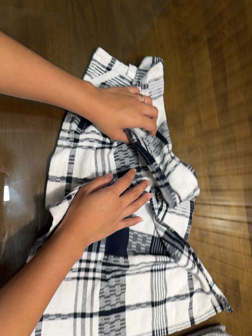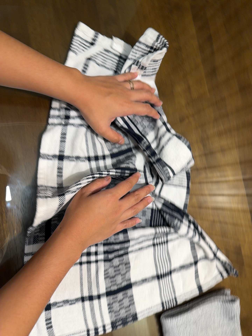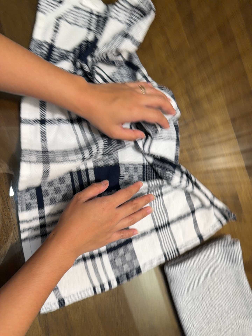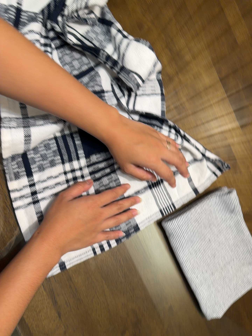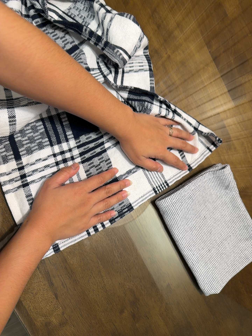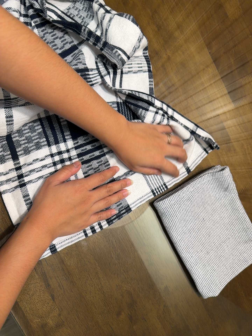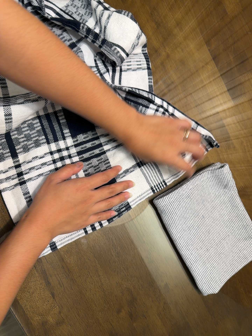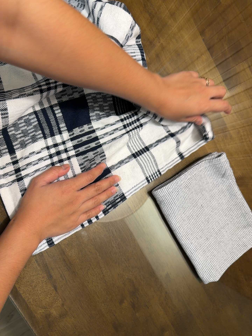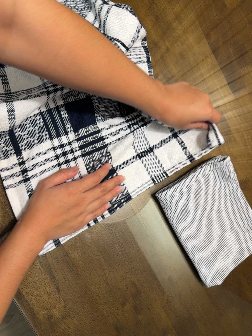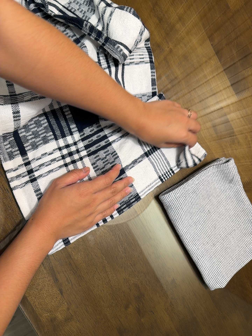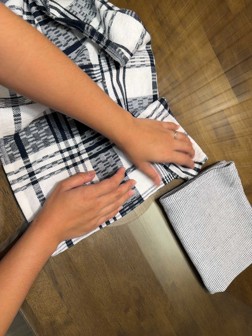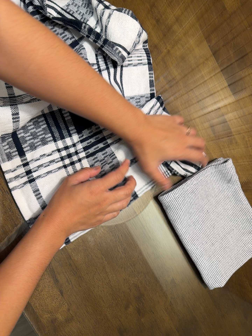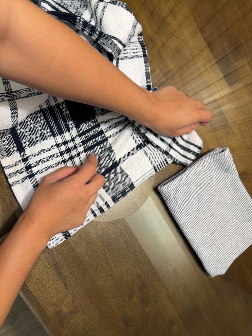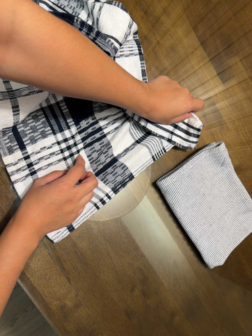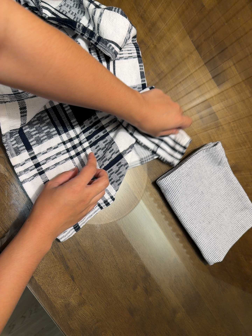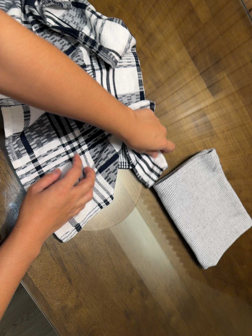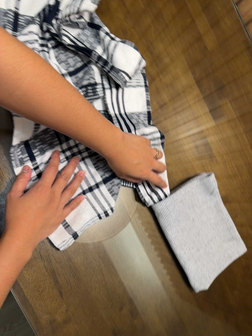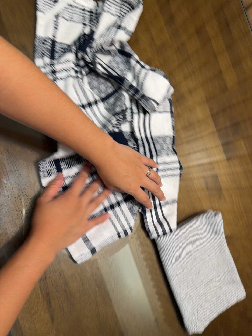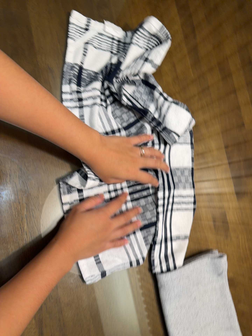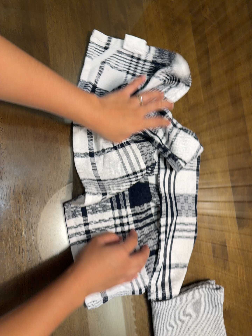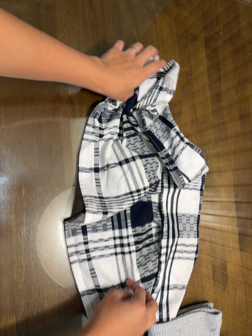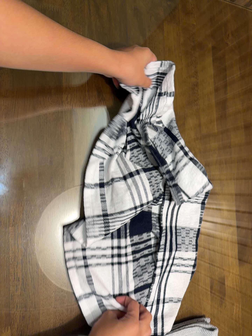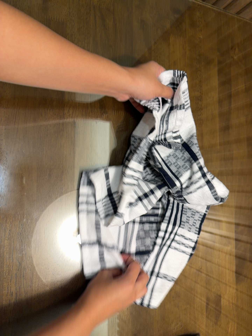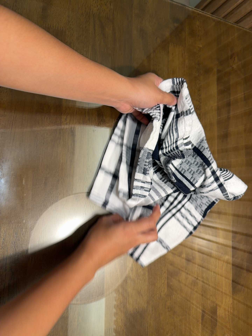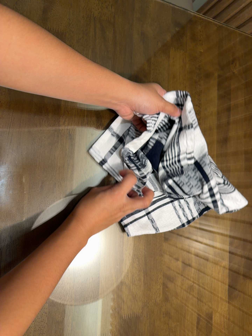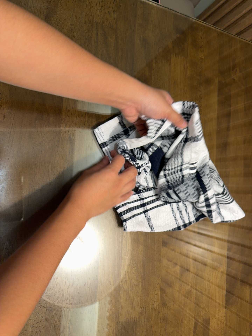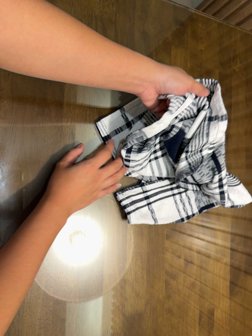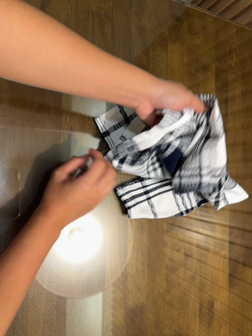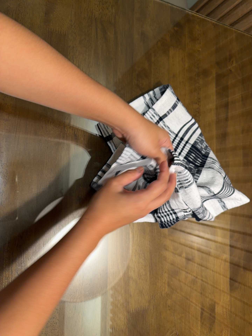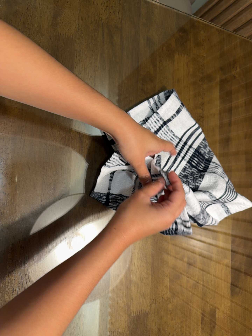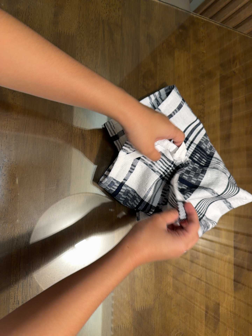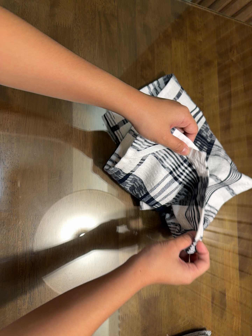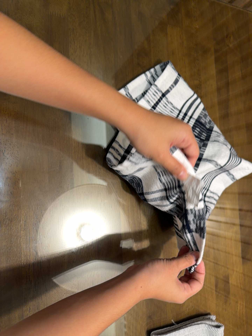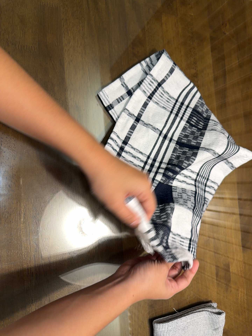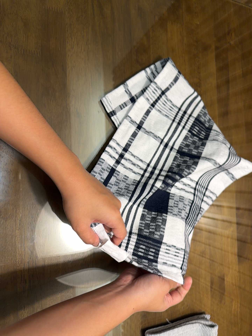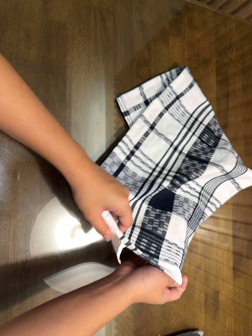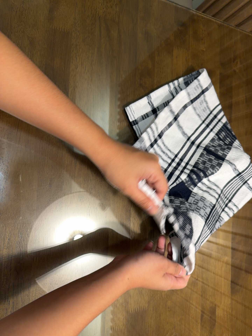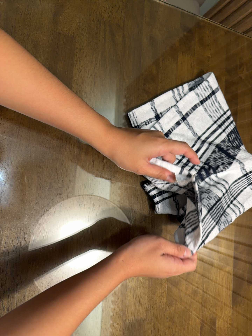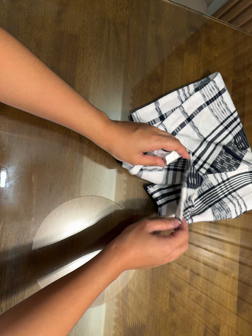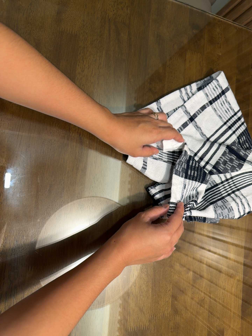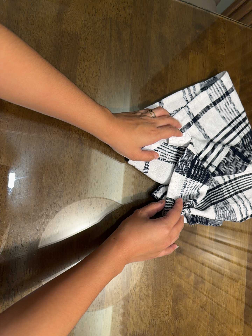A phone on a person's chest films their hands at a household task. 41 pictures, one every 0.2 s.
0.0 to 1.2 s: The camera travels toward the bottom of its view and to its right, about 16 cm, so close, fixed things drift upward. Its aim tips toward the bottom of its view by about 10 degrees, and the scene shifts upward. It rolls about its line of sight by about 20 degrees, and the scene rotates counterclockwise.
1.2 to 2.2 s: The camera keeps its place and its aim.
2.2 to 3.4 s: The camera travels backward, about 7 cm, so what stands in front gets smaller. Its aim tips toward the top of its view by about 10 degrees, and the scene shifts downward. It rolls about its line of sight by about 10 degrees, and the scene rotates clockwise.
3.4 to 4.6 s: The camera travels toward the top of its view, about 16 cm, so close, fixed things drift downward. It rolls about its line of sight by about 20 degrees, and the scene rotates clockwise.
4.6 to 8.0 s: The camera shifts only a little, or ends up much as it began.
The film runs backward here.
